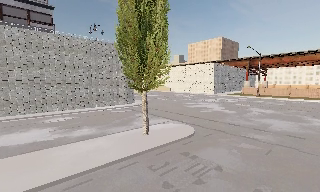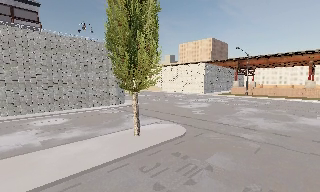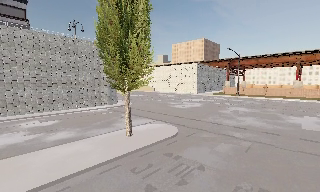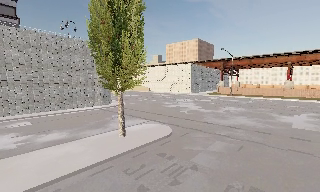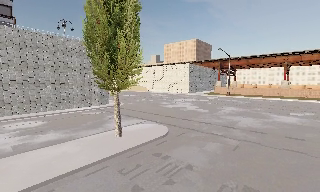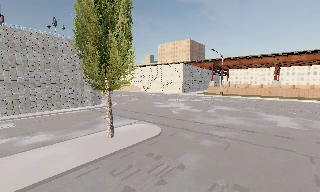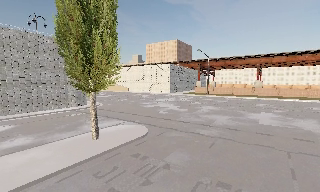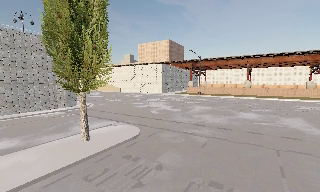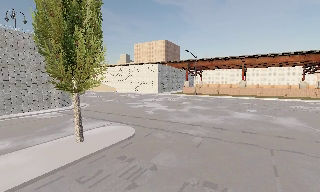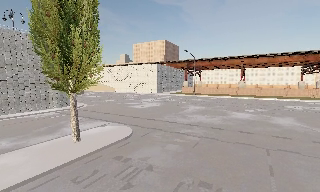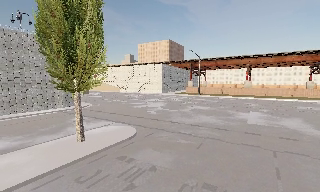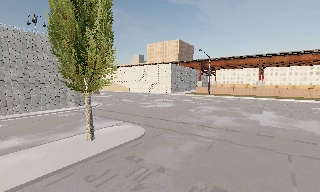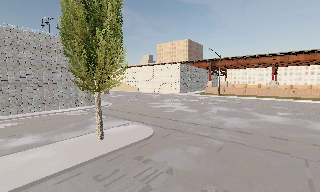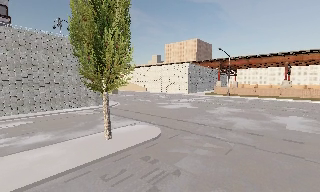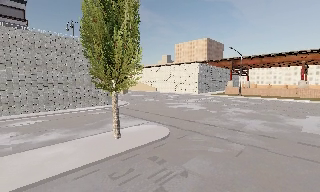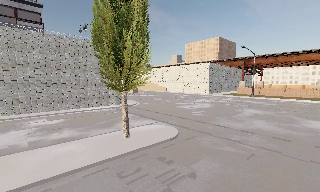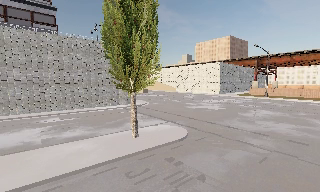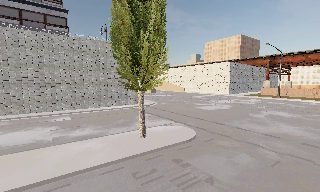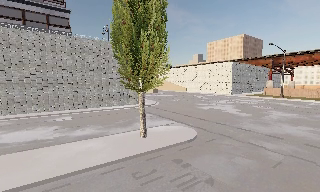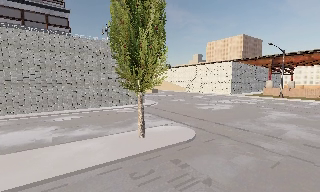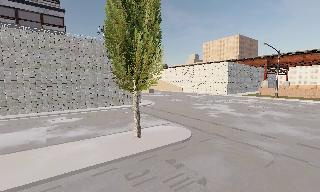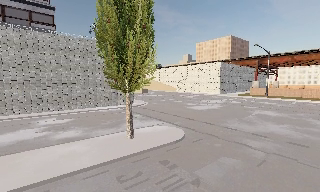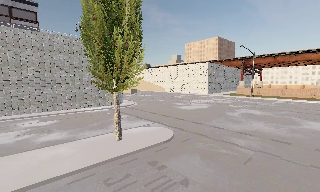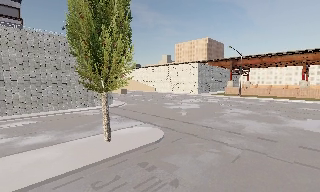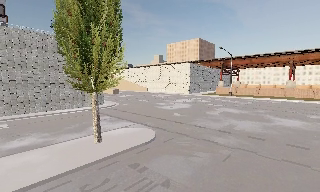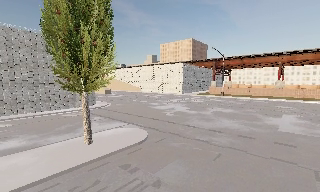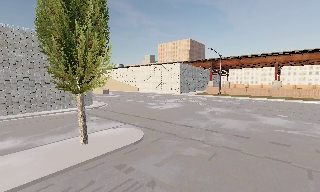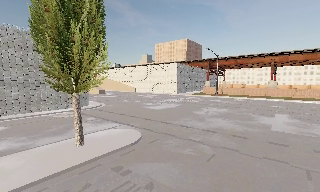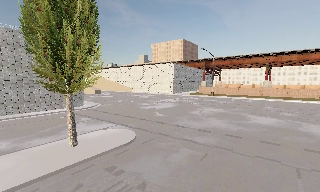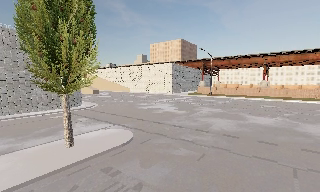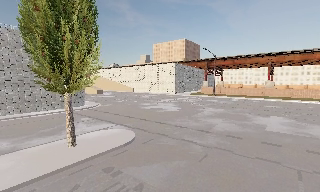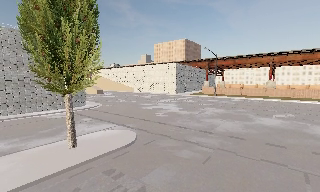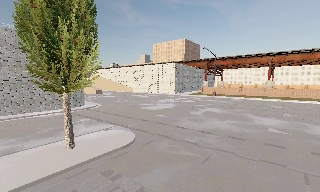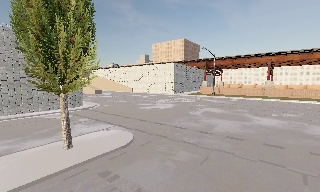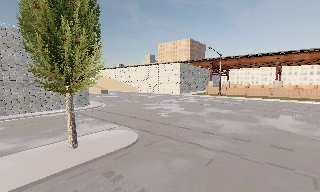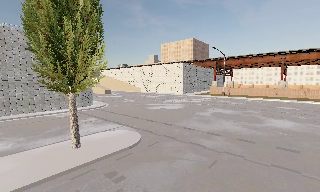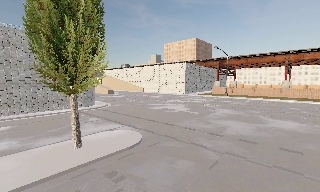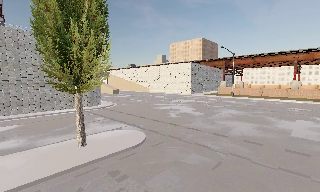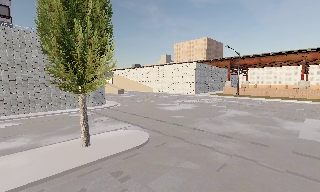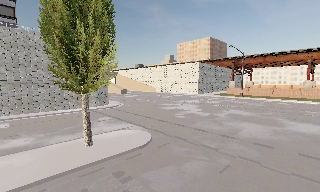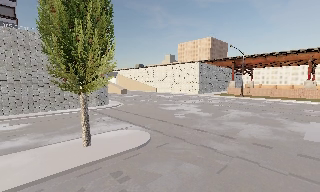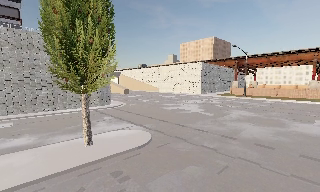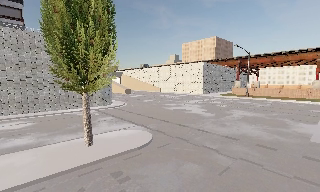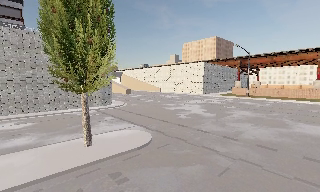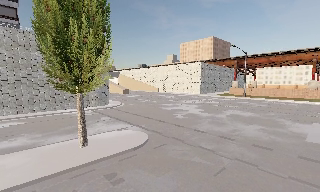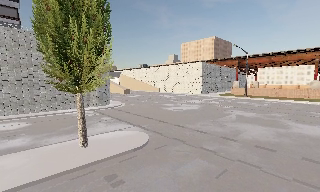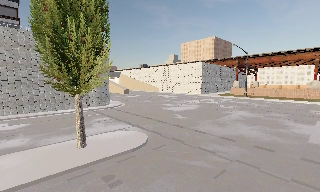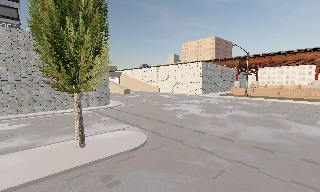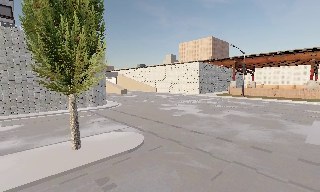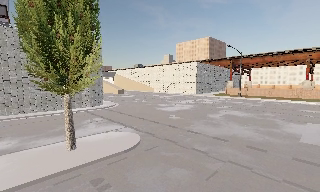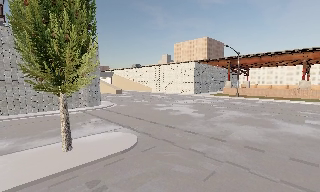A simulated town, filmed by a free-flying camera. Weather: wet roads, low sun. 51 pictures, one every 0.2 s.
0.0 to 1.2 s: The scene slides to the left, as the camera pans about 15 degrees to its right. It travels to its right, about 0.5 m, so close, fixed things drift to the left.
1.2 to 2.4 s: The camera shifts only a little, or ends up much as it began.
2.4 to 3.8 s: The camera pans to its left, which is counterclockwise from overhead, by about 15 degrees.
3.8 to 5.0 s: The scene slides to the left, as the camera pans about 15 degrees to its right.
5.0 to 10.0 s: The camera travels to its right and forward, about 2 m.
The film runs forward here.
